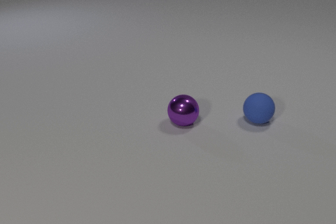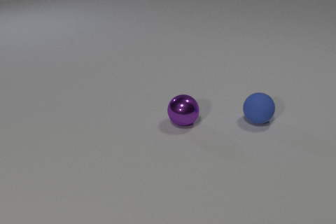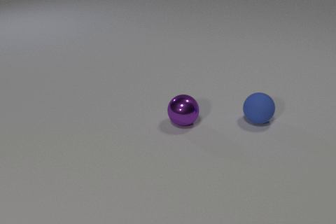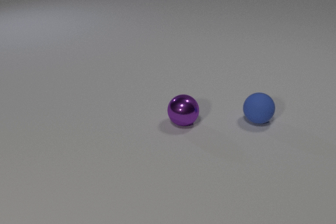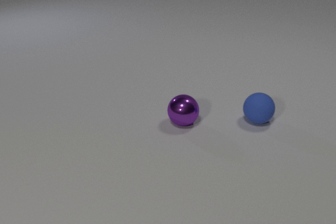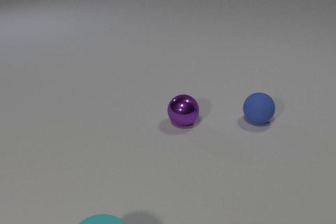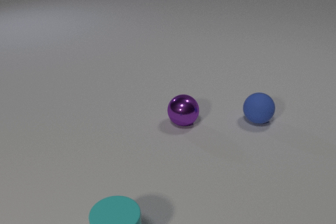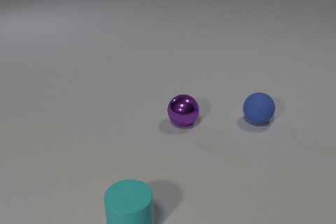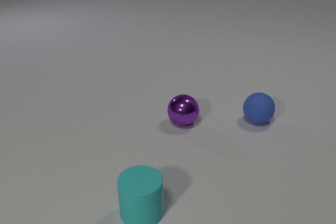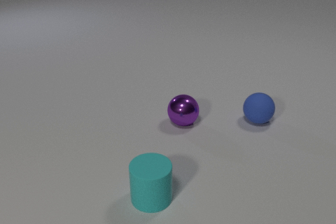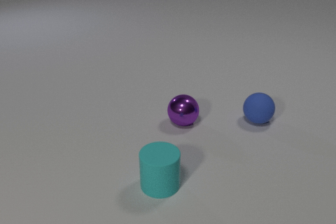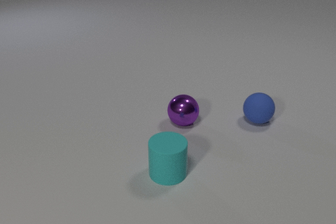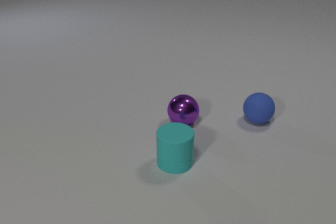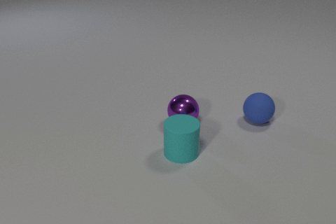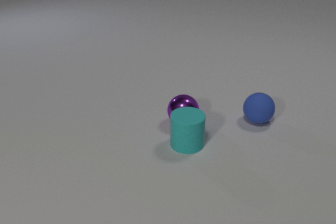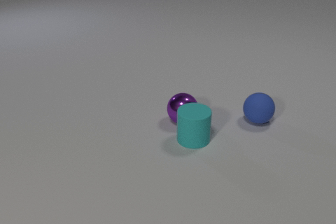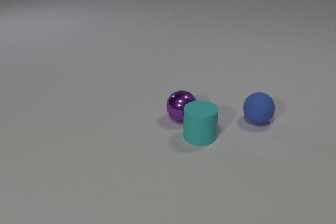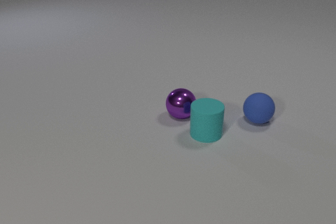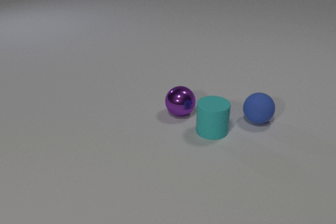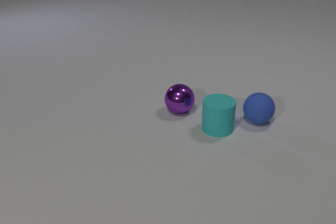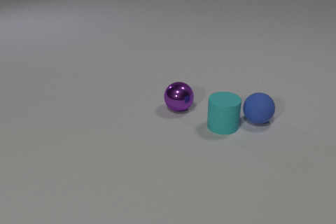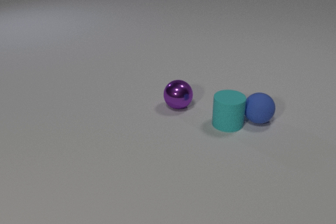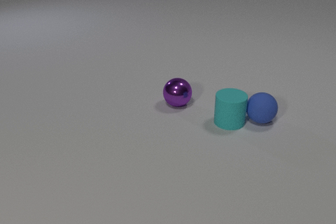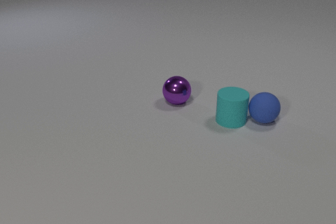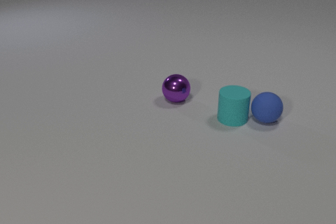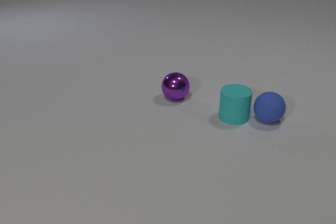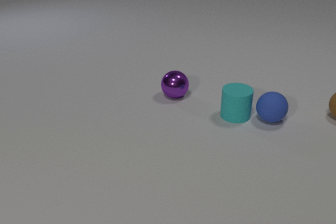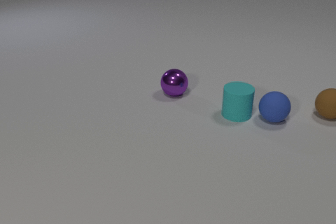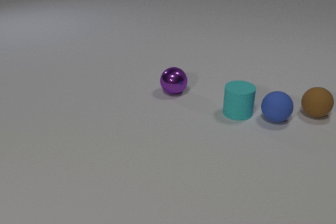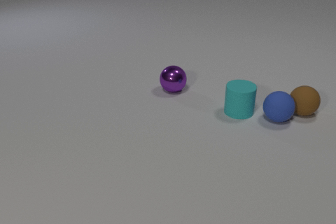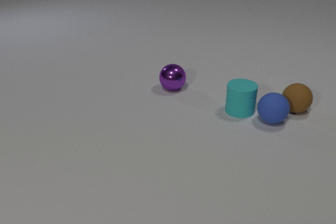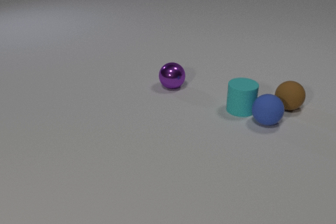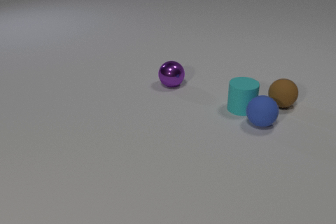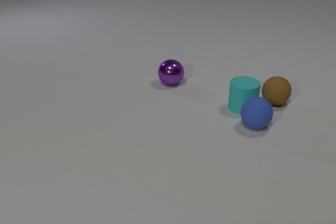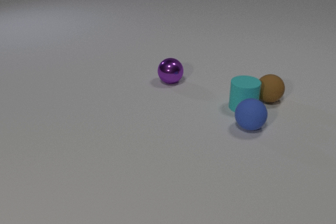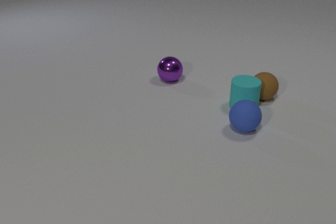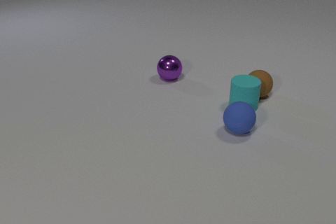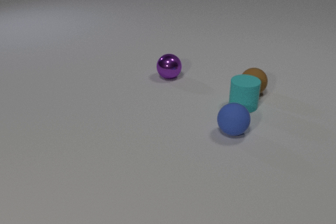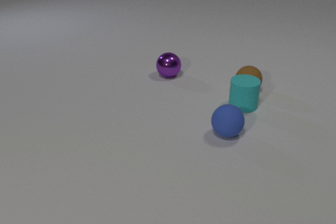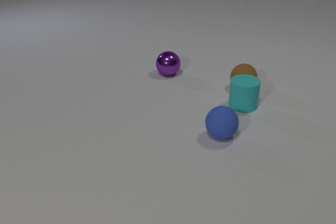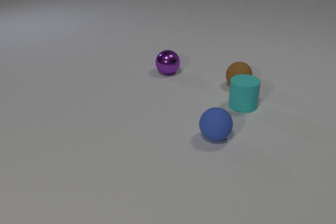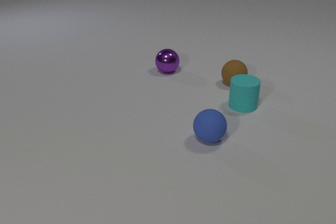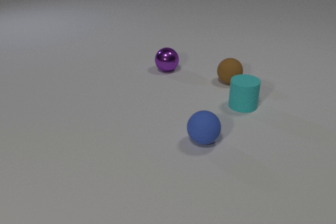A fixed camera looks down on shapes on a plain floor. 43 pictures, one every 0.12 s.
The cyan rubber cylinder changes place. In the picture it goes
away from the camera.
The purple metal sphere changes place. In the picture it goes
away from the camera.
0.00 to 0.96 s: The cyan rubber cylinder comes in at the bottom edge, slides away from the camera and to the right.
0.96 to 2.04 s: The cyan rubber cylinder slides away from the camera and to the right. The purple metal sphere rolls away from the camera. The cyan rubber cylinder and the purple metal sphere collide.
2.04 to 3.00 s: The cyan rubber cylinder slides away from the camera and to the right. The purple metal sphere rolls away from the camera. The blue rubber sphere rolls to the right. The cyan rubber cylinder and the blue rubber sphere collide.
3.00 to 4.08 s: The cyan rubber cylinder slides away from the camera. The purple metal sphere rolls away from the camera. The blue rubber sphere rolls toward the camera and to the left. The brown rubber sphere comes in at the right edge, rolls to the left. The blue rubber sphere and the brown rubber sphere collide.
4.08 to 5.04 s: The purple metal sphere rolls away from the camera. The blue rubber sphere rolls to the left and toward the camera. The brown rubber sphere rolls to the left and away from the camera. The cyan rubber cylinder and the brown rubber sphere collide.
Are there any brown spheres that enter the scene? yes.
How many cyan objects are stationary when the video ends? 1.
Are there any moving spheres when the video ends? yes.
